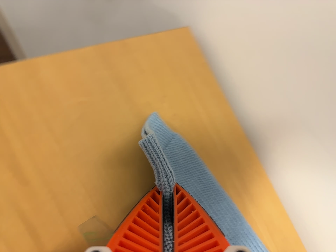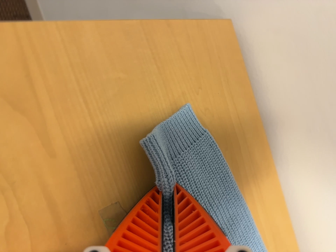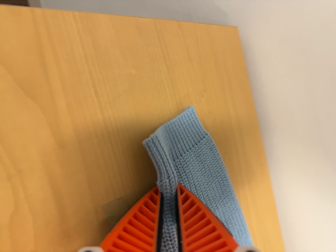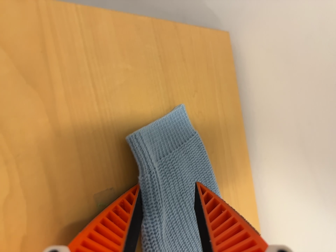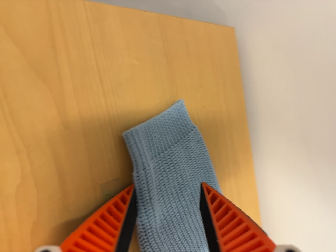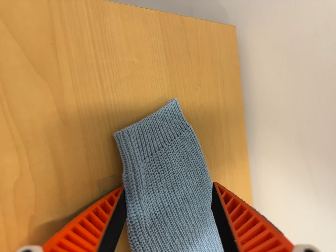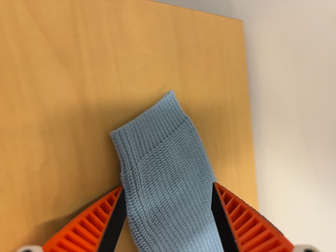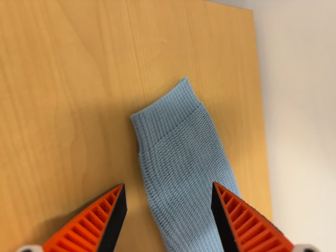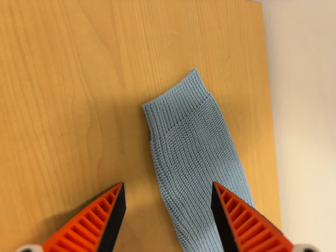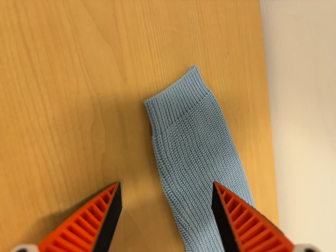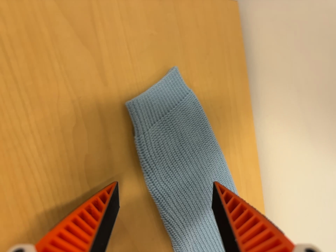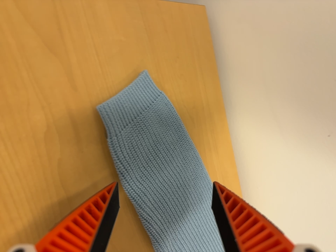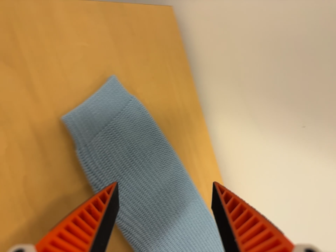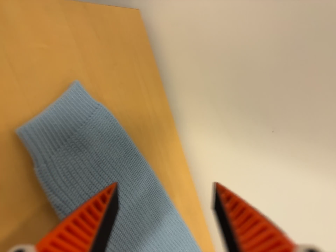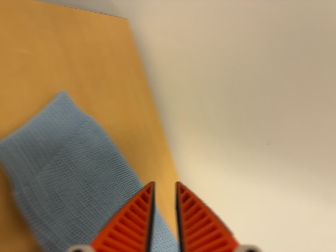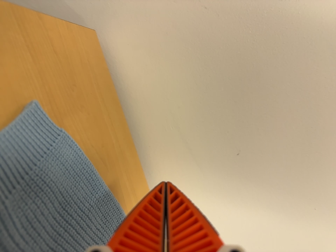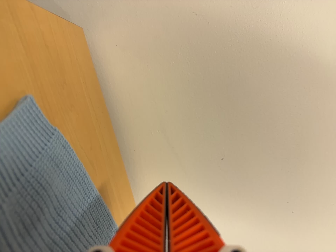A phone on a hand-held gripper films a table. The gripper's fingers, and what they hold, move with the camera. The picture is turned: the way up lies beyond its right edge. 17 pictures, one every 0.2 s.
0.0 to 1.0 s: The camera travels to its left, about 6 cm. It rolls about its line of sight by about 20 degrees, and the scene rotates clockwise.
1.0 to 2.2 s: The camera travels backward, about 6 cm, so what stands in front gets smaller.
2.2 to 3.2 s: The camera pans to its right by about 35 degrees. It travels to its left and forward, about 9 cm. Its aim tips toward the top of its view by about 10 degrees, and the scene shifts downward.
The film runs backward here.
